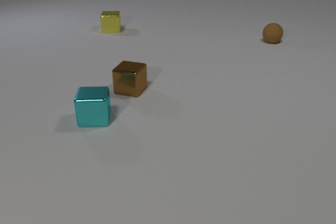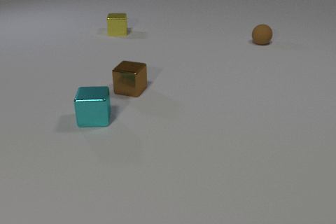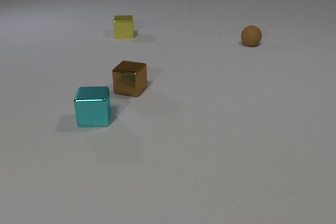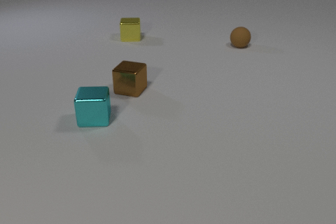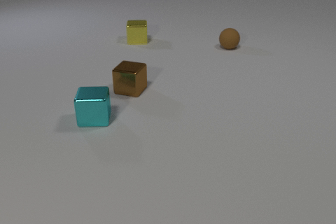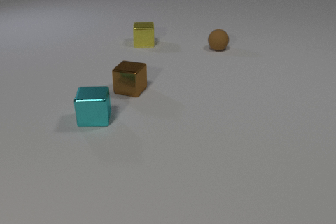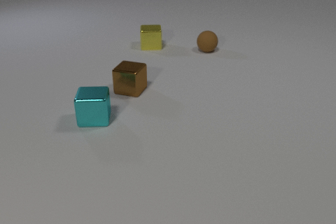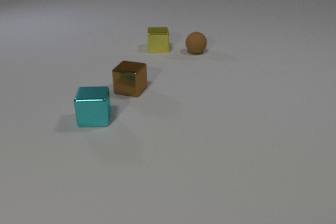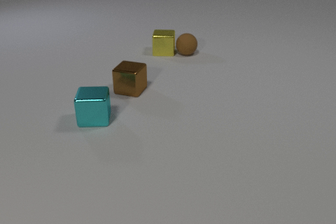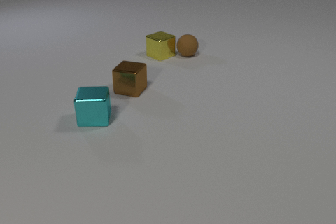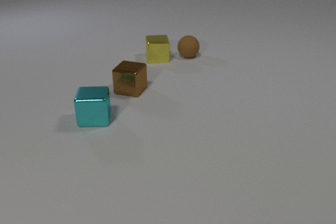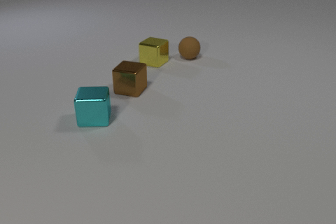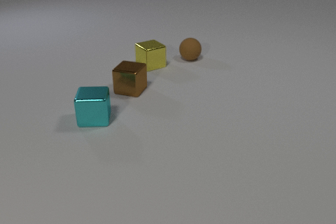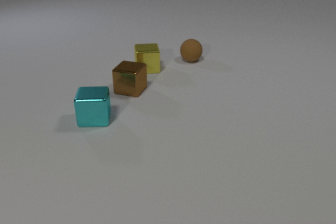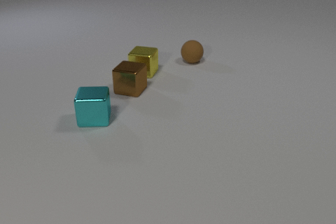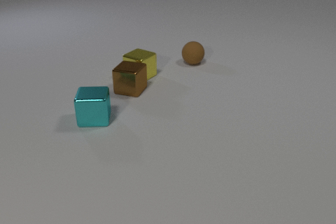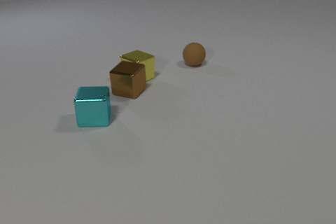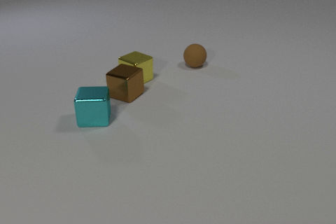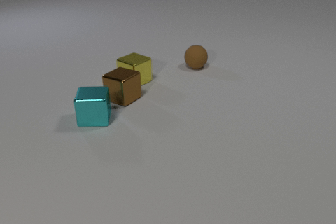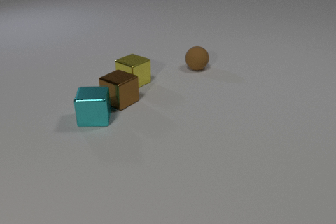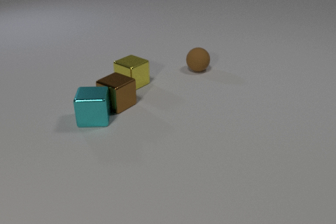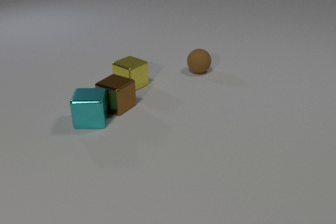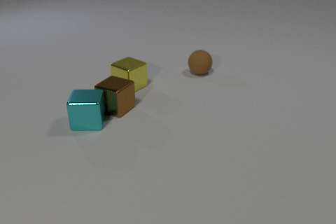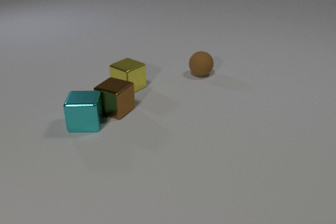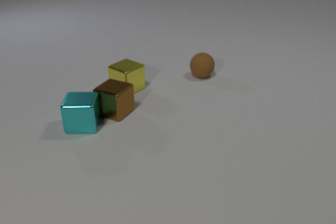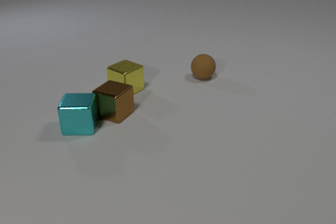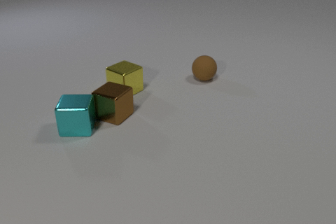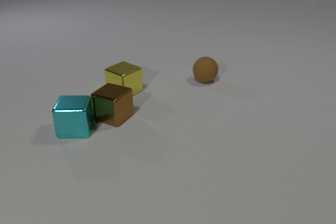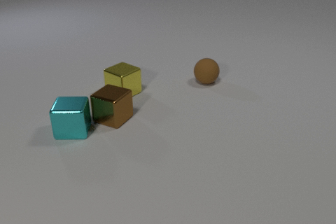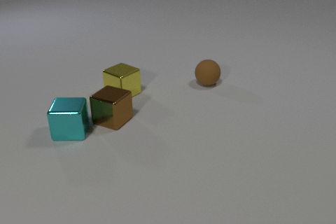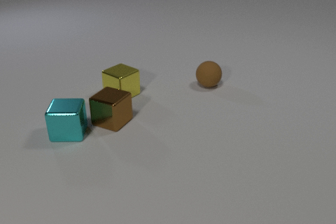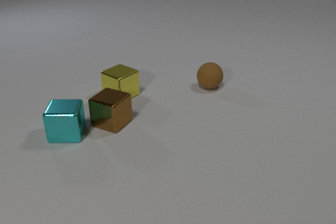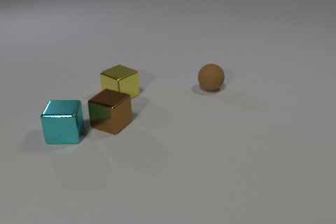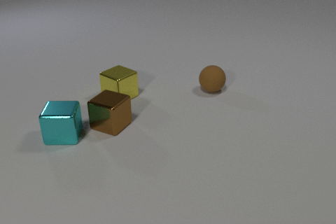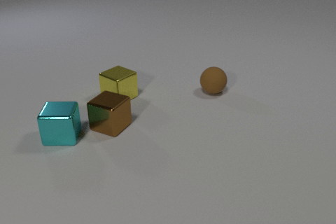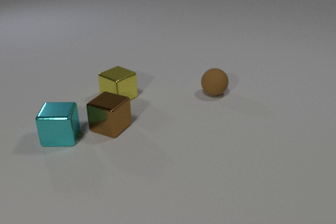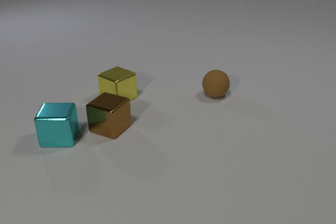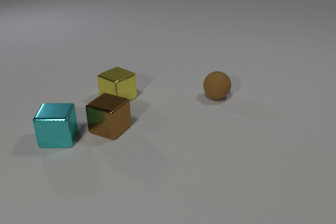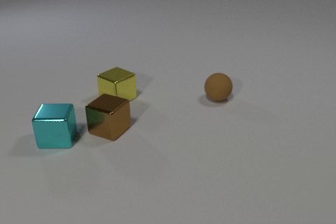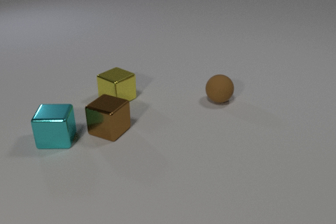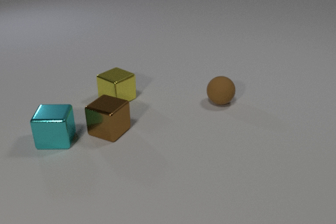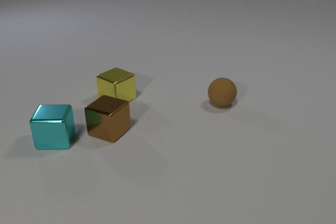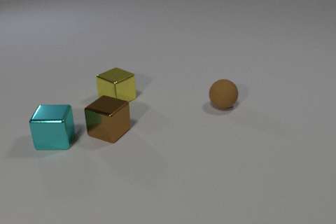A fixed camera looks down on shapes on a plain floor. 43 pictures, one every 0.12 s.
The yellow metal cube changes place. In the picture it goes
toward the camera.
The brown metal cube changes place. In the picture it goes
toward the camera.
0.00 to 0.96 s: The yellow metal cube slides toward the camera and to the right. The brown rubber sphere rolls to the left and toward the camera. The yellow metal cube and the brown rubber sphere collide.
0.96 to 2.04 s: The yellow metal cube slides toward the camera. The brown rubber sphere rolls toward the camera. The brown metal cube slides toward the camera. The yellow metal cube and the brown metal cube collide.
2.04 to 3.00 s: The yellow metal cube slides toward the camera and to the left. The brown rubber sphere rolls toward the camera. The brown metal cube slides toward the camera. The cyan metal cube slides to the left and toward the camera. The brown metal cube and the cyan metal cube collide.
3.00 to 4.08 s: The yellow metal cube slides toward the camera and to the left. The brown rubber sphere rolls toward the camera. The brown metal cube slides toward the camera. The cyan metal cube slides to the left and toward the camera.
4.08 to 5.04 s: The brown rubber sphere rolls toward the camera. The brown metal cube slides toward the camera. The cyan metal cube slides to the left.
What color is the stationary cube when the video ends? yellow.
How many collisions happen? 3.
How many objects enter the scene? 0.
